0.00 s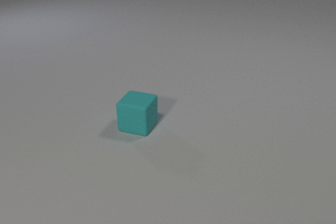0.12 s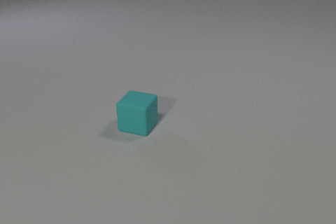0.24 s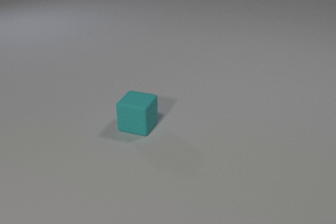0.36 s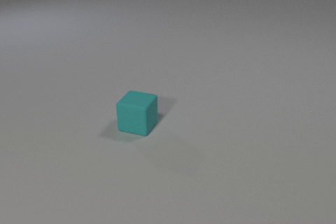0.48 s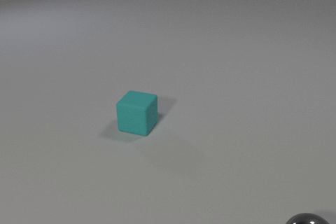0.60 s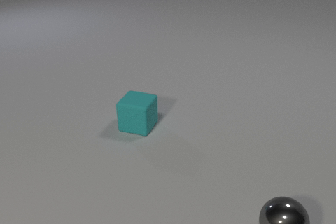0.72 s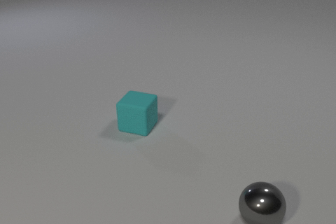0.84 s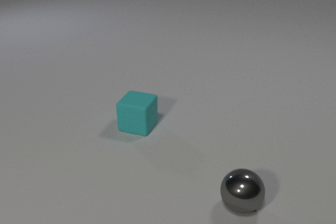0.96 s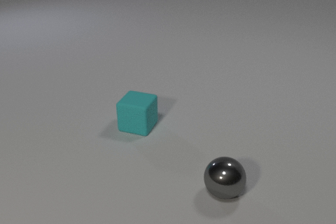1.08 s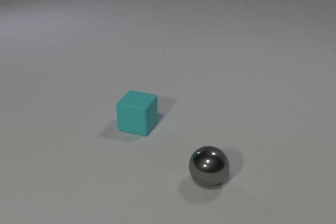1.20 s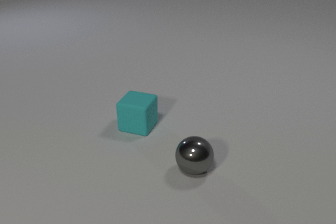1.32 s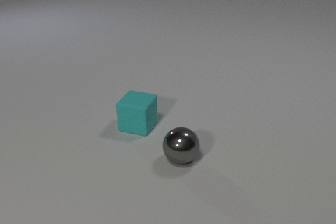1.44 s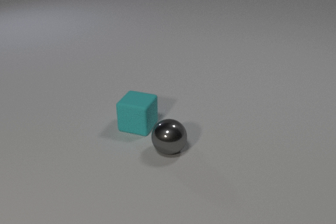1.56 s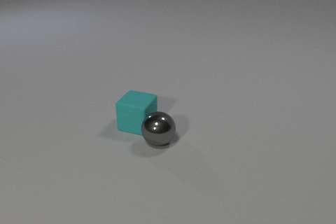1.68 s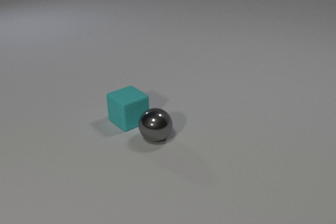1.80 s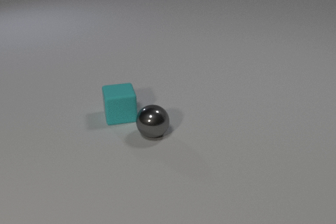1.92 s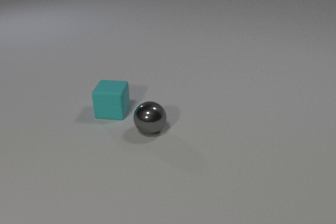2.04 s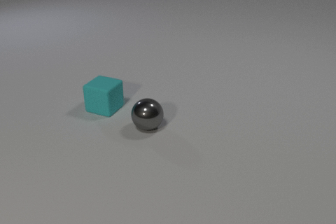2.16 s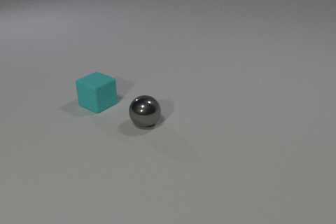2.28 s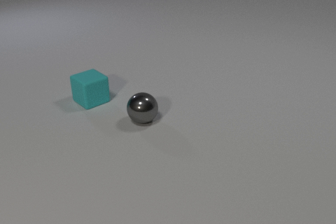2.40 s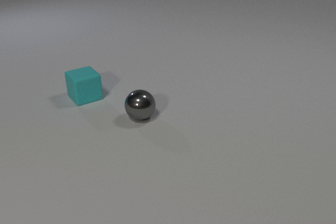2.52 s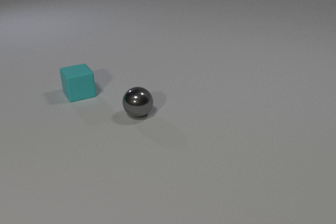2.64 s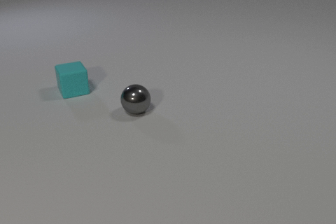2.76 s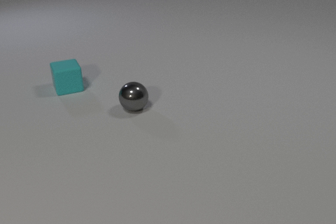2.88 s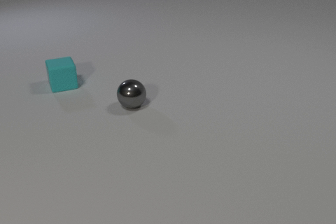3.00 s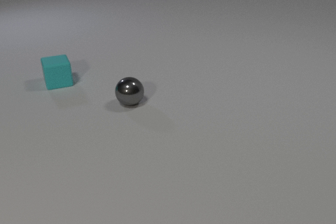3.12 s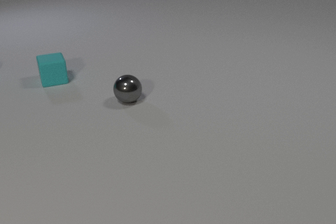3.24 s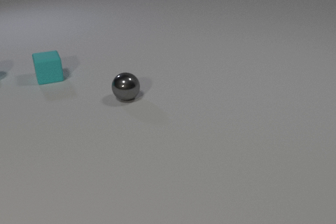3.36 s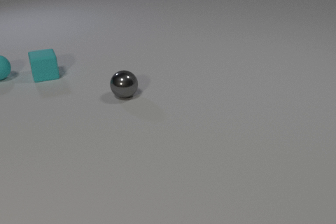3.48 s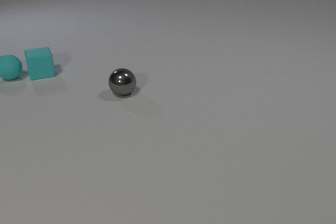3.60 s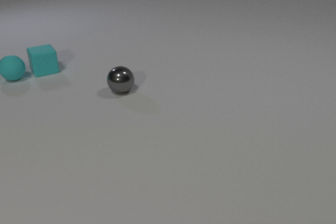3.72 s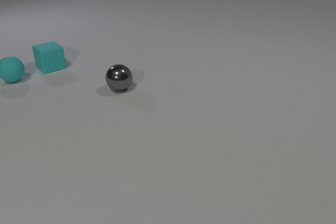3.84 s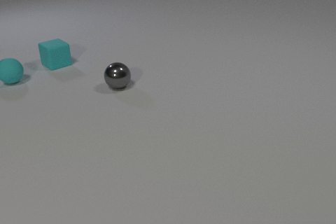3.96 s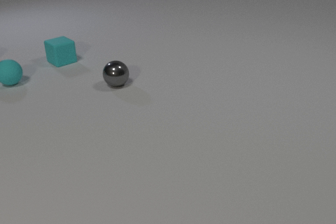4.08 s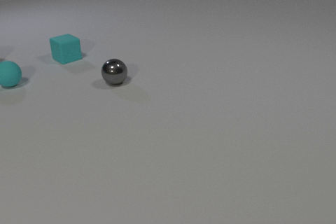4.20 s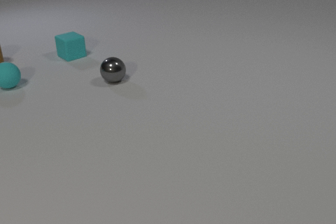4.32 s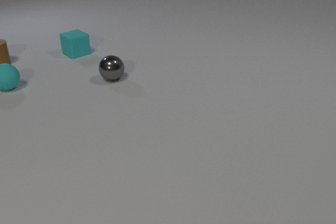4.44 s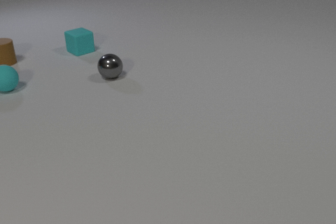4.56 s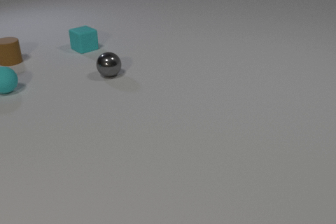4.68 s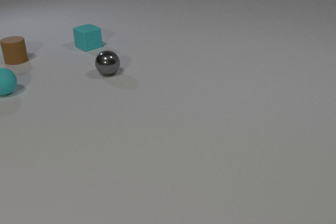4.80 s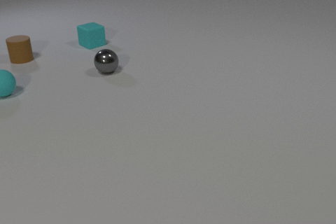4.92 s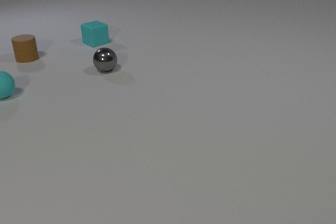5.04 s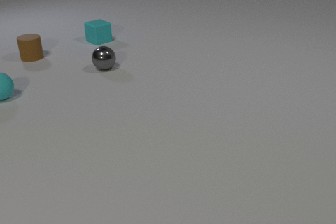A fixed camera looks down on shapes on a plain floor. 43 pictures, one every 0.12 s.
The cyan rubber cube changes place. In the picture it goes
away from the camera.
The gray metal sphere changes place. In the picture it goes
away from the camera.
0.00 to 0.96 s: The gray metal sphere comes in at the bottom edge, rolls to the left and away from the camera.
0.96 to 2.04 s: The gray metal sphere rolls away from the camera and to the left. The cyan rubber cube slides away from the camera and to the left, spins so that its near face slides to the left, clockwise seen from above. The gray metal sphere and the cyan rubber cube collide.
2.04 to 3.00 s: The gray metal sphere rolls away from the camera. The cyan rubber cube slides away from the camera and to the left, spins so that its near face slides to the left, clockwise seen from above.
3.00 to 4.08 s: The gray metal sphere rolls away from the camera. The cyan rubber cube slides away from the camera. The cyan rubber sphere comes in at the left edge, rolls toward the camera and to the right. The cyan rubber cube and the cyan rubber sphere collide.
4.08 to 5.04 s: The gray metal sphere rolls away from the camera. The cyan rubber cube slides away from the camera and to the right. The cyan rubber sphere rolls toward the camera. The brown rubber cylinder comes in at the left edge, slides to the right.
What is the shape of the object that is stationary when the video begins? cube.
What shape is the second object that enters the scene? sphere.
Are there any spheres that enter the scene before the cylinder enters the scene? yes.
